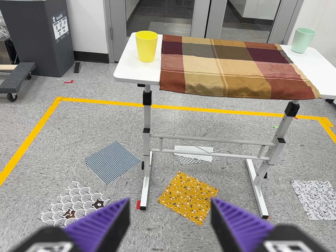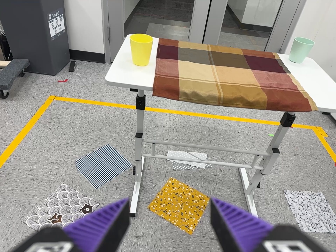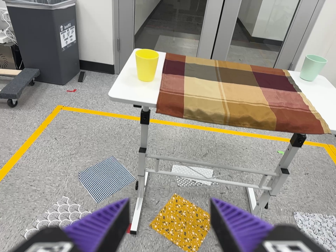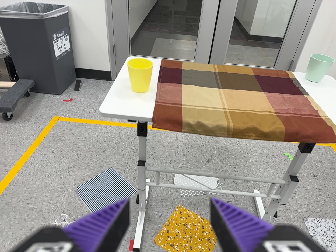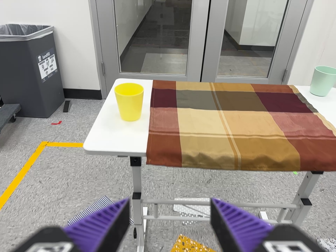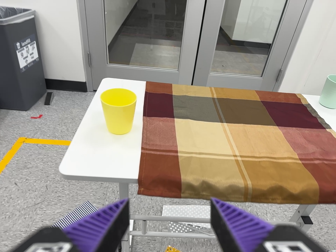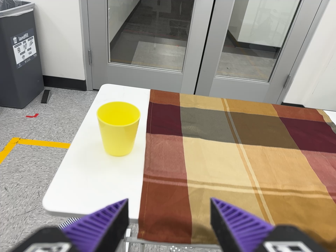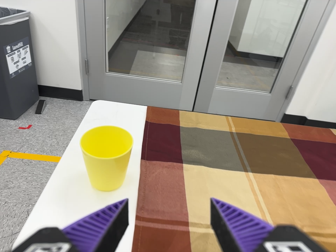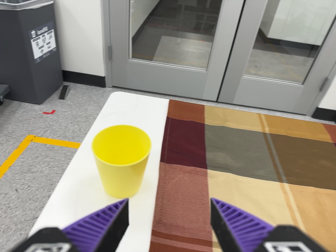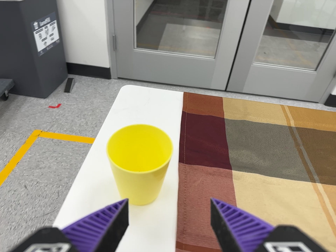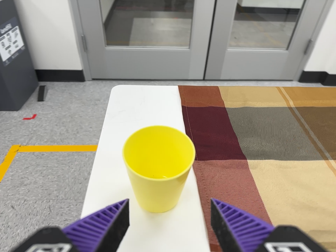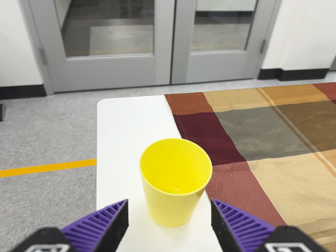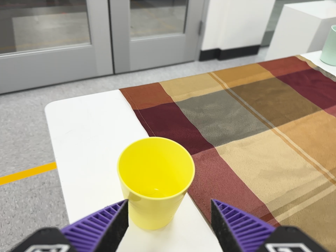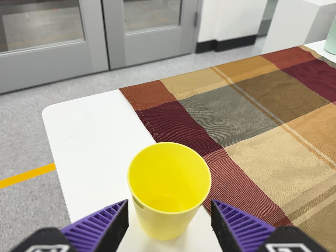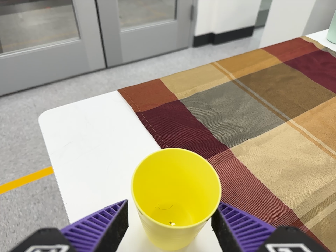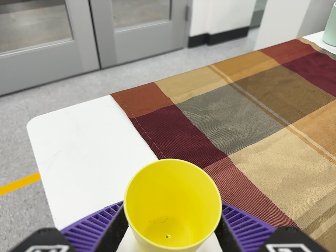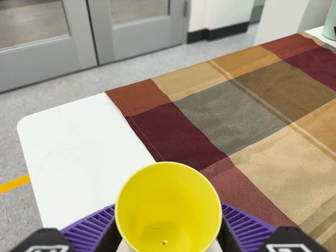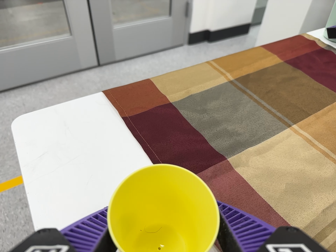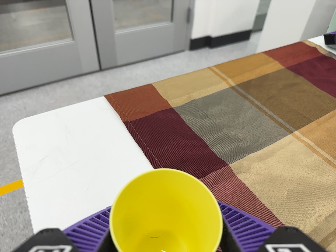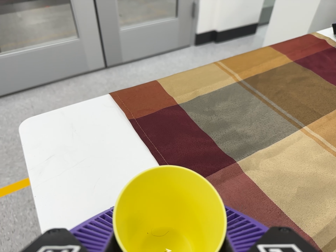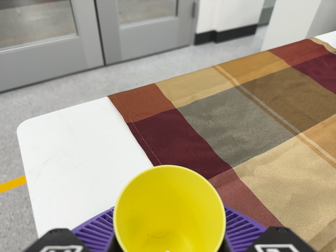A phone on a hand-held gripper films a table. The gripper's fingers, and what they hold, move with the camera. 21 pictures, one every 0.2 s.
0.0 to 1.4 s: The camera travels forward and toward the top of its view, about 50 cm, so what stands in front looms larger.
1.4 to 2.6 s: The camera pans to its right by about 20 degrees. It travels to its left, forward and toward the top of its view, about 22 cm. Its aim tips toward the bottom of its view by about 10 degrees. It rolls about its line of sight by about 25 degrees, and the scene rotates counterclockwise.
2.6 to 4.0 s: The camera travels forward, about 6 cm, so what stands in front looms larger.
The film runs forward here.
